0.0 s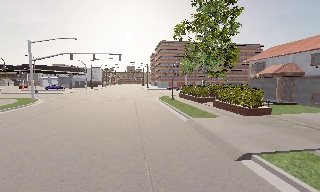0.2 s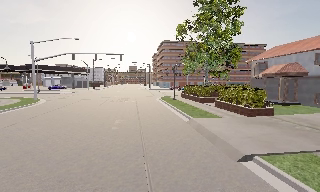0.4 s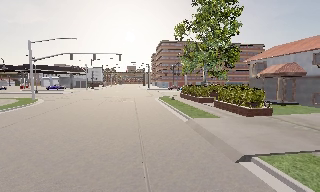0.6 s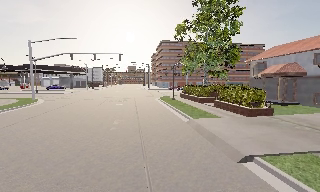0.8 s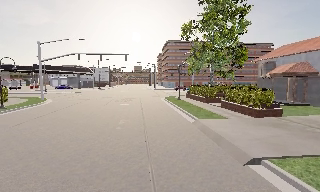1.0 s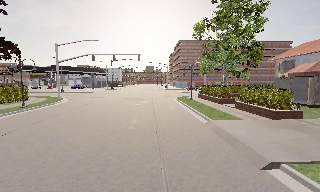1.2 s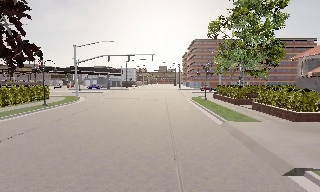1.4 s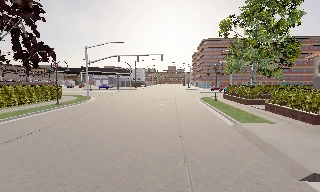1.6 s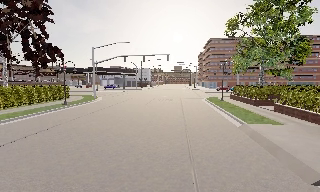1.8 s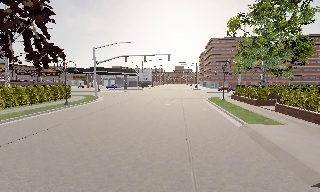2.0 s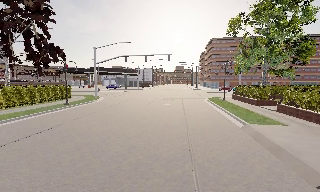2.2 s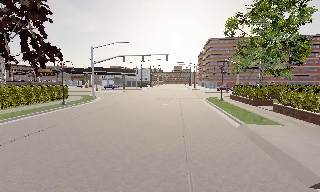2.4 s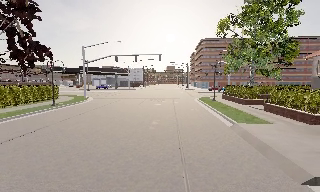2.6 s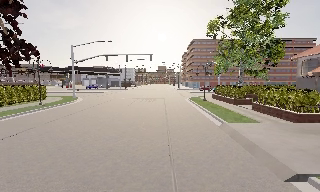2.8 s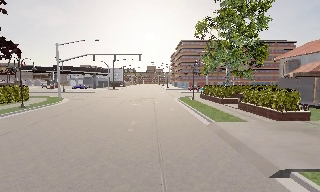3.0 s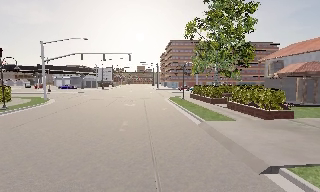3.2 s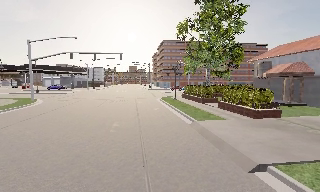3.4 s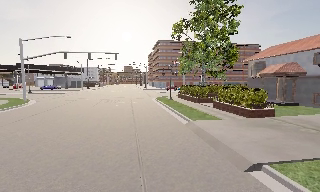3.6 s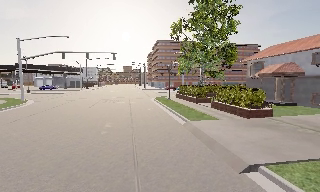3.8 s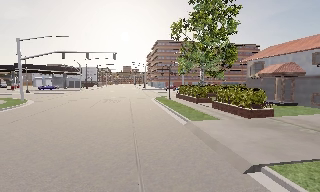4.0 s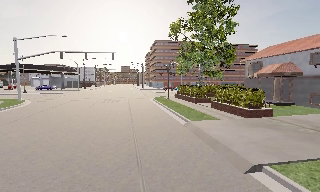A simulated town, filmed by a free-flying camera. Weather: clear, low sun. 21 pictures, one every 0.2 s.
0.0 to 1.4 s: The scene slides to the right, as the camera pans about 15 degrees to its left.
1.4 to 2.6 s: The camera shifts only a little, or ends up much as it began.
2.6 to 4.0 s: The camera swings to its right by about 15 degrees, and the scene slides to the left.
The film runs forward here.
